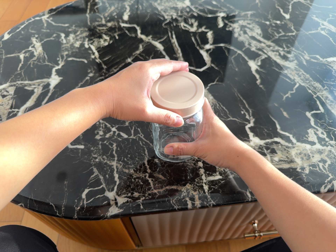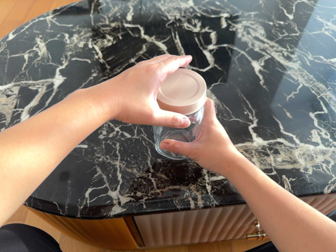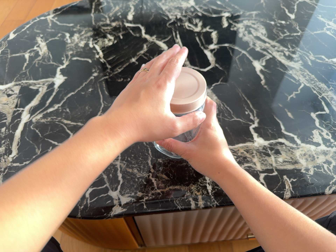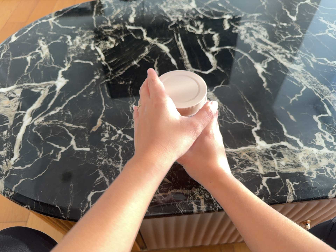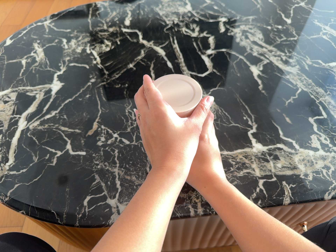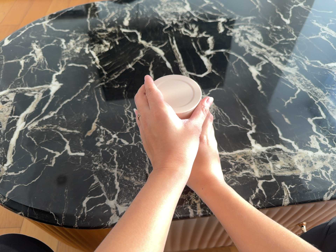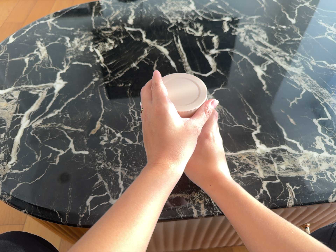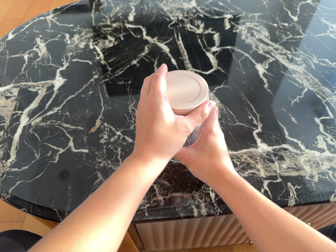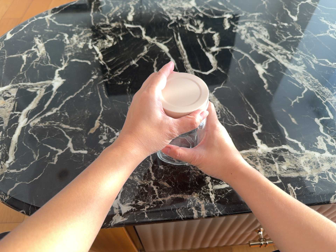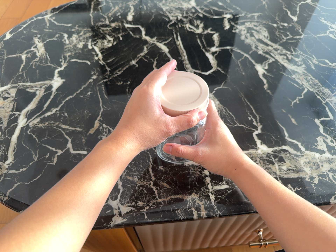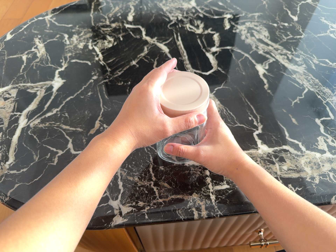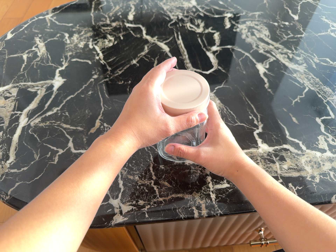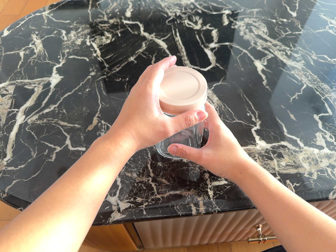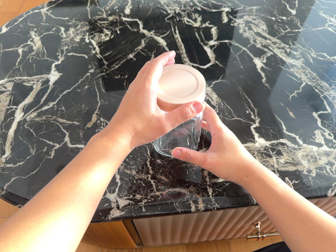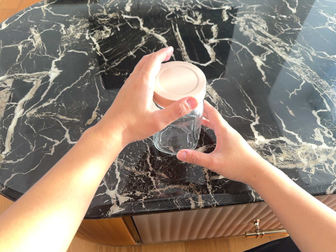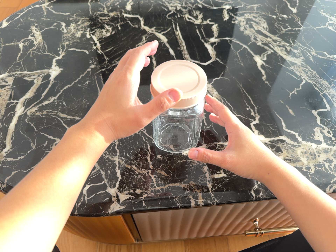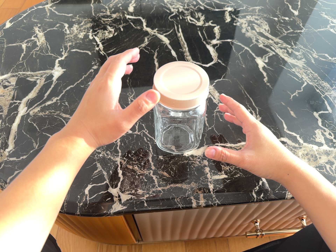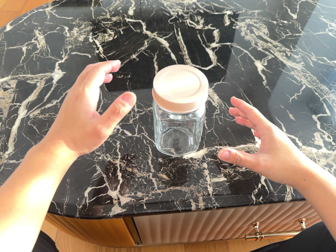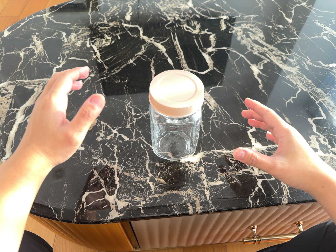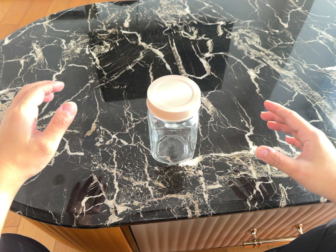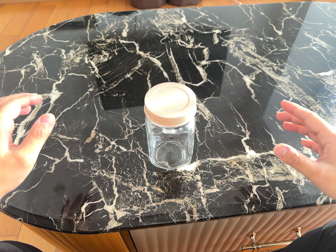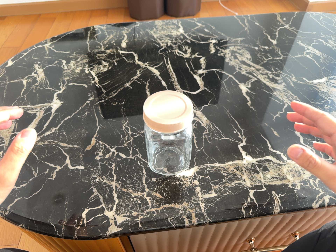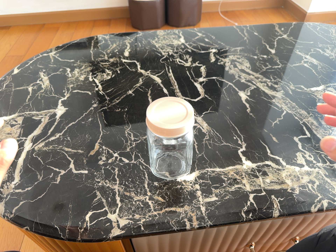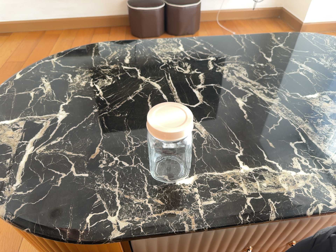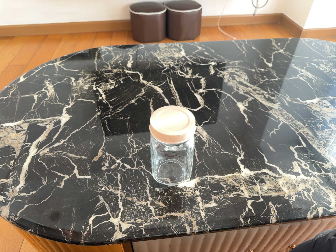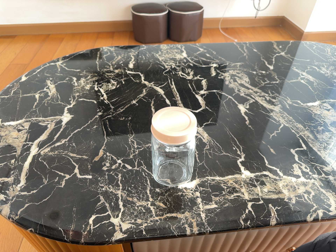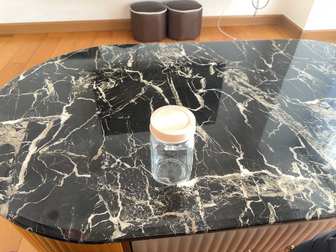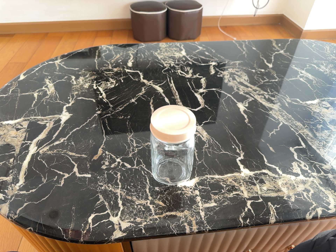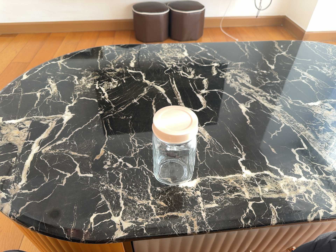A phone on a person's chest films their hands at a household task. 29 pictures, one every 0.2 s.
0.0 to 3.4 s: The camera shifts only a little, or ends up much as it began.
3.4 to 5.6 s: The camera travels backward, about 6 cm, so what stands in front gets smaller. Its aim tips toward the top of its view by about 10 degrees, and the scene shifts downward.
The film runs backward here.
